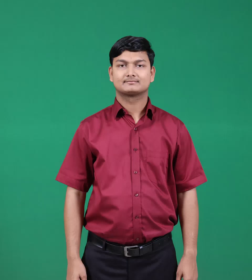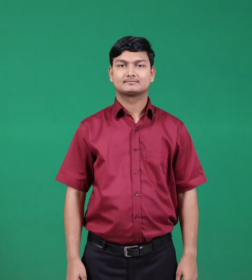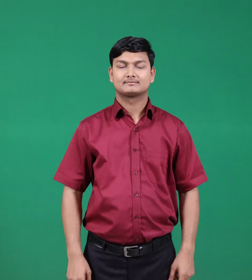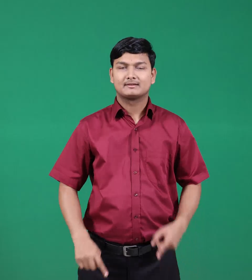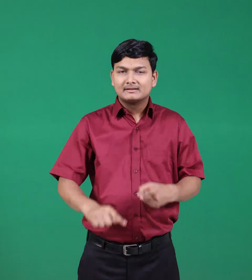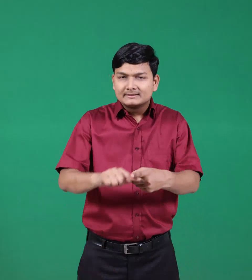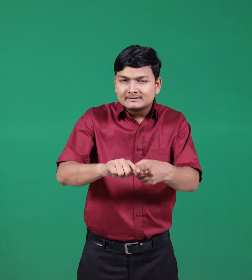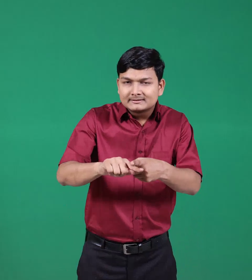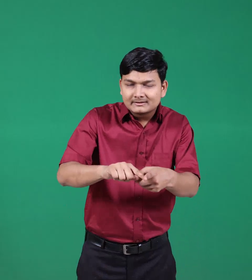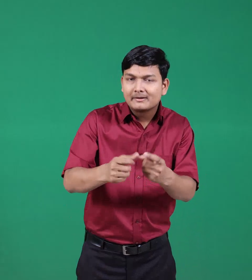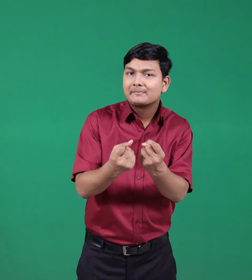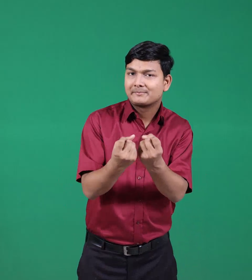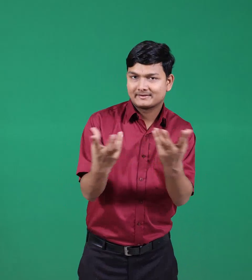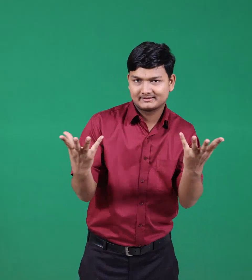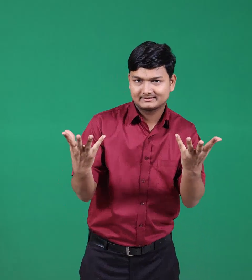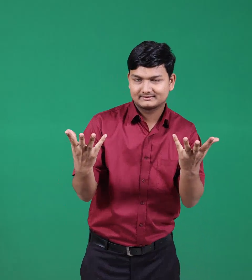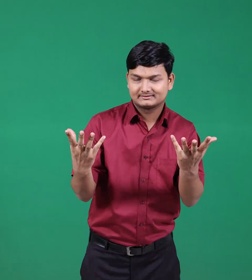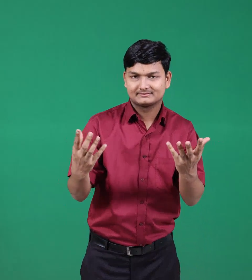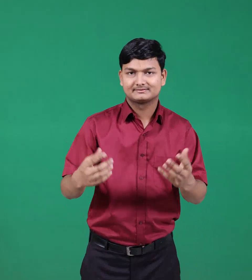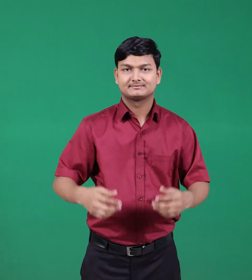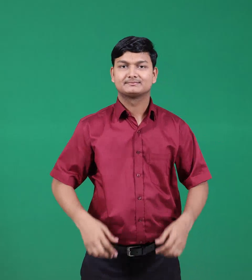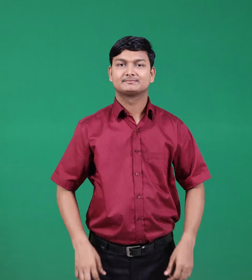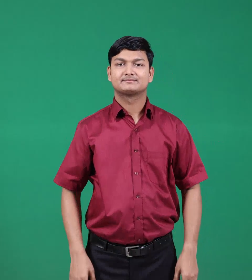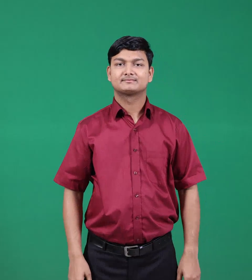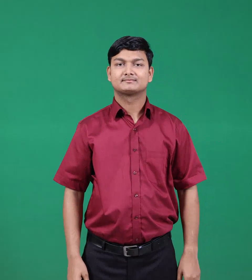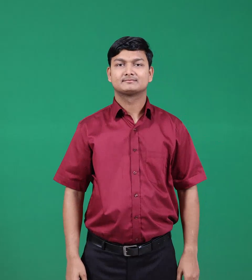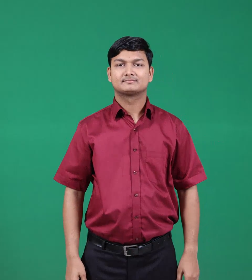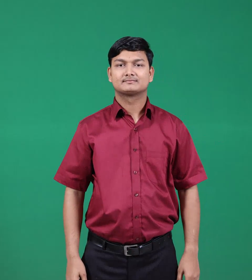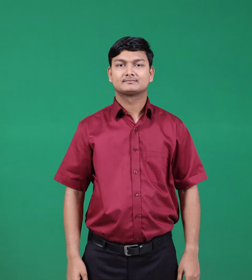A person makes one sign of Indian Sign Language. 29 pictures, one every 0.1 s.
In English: knives
